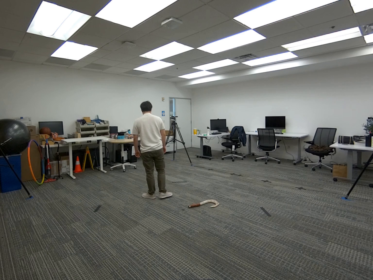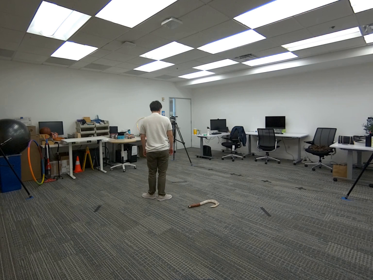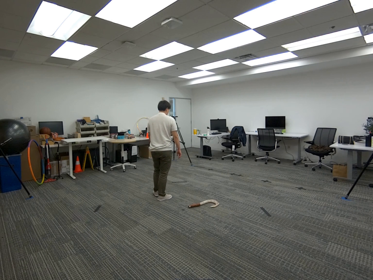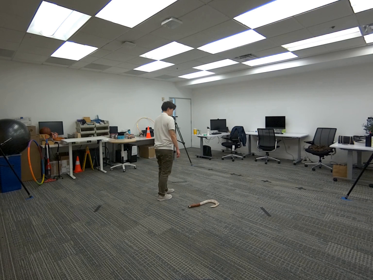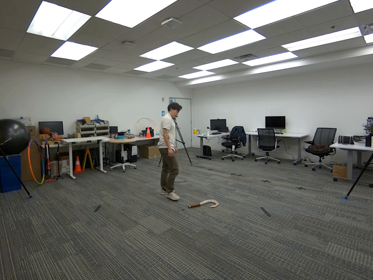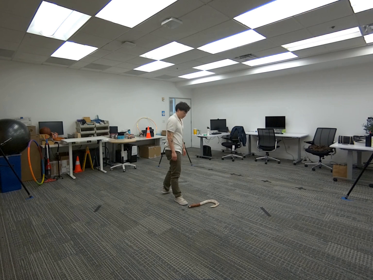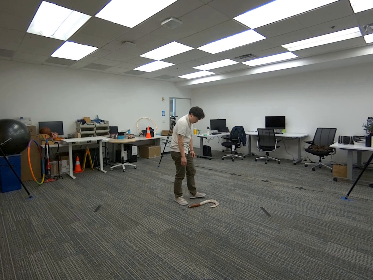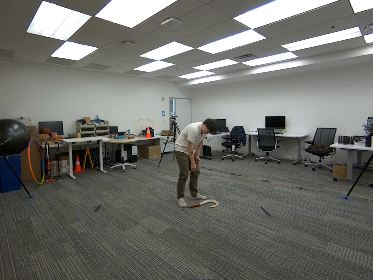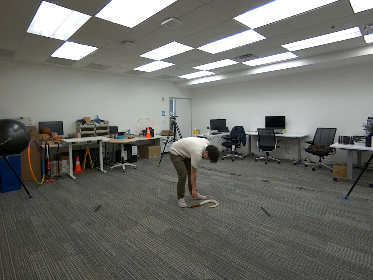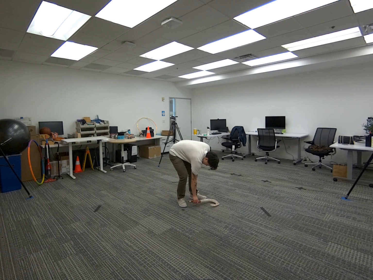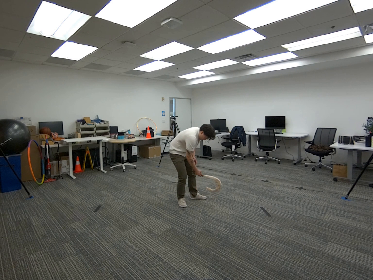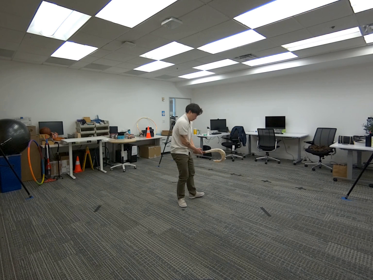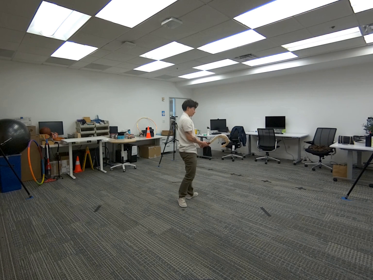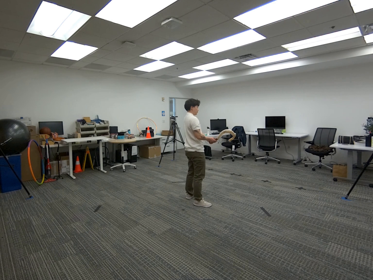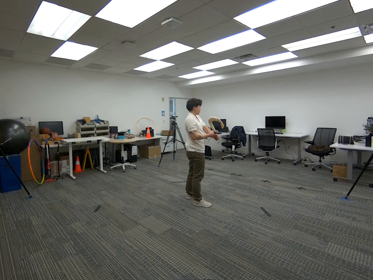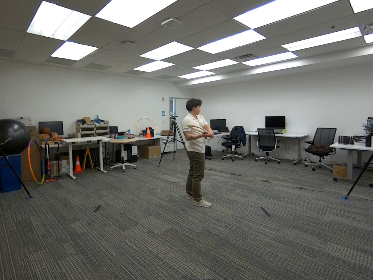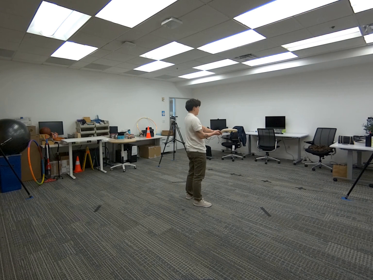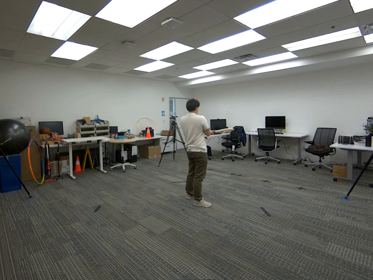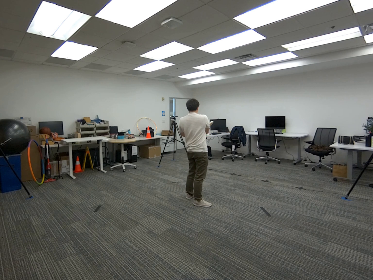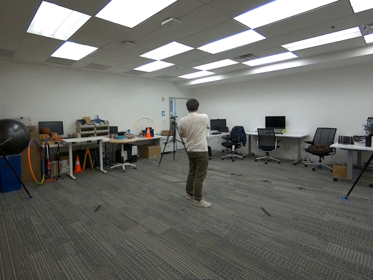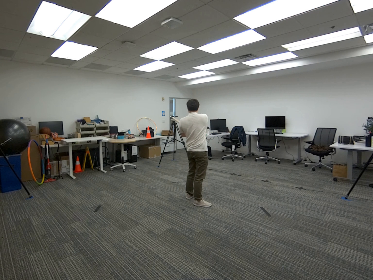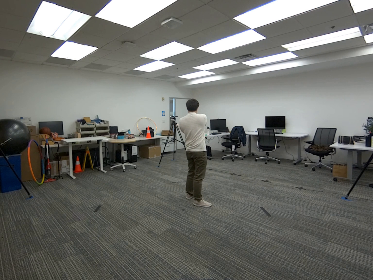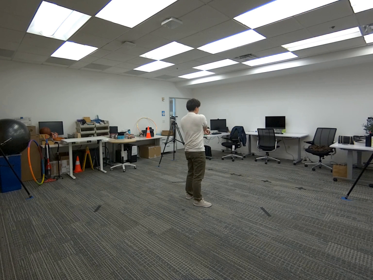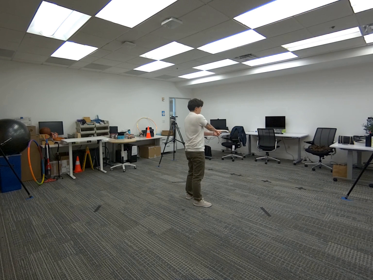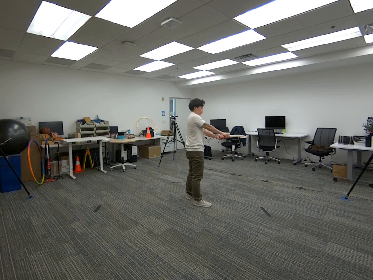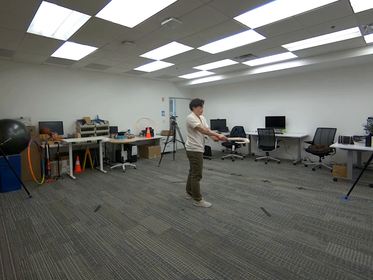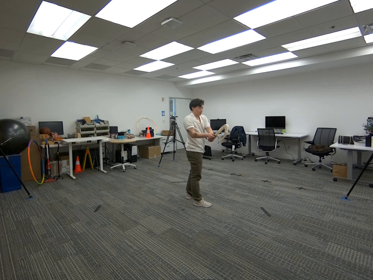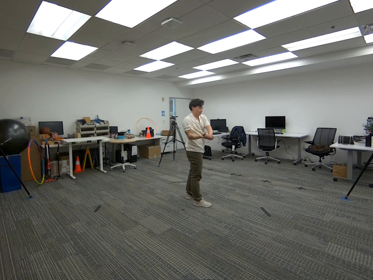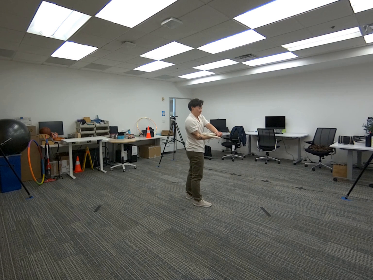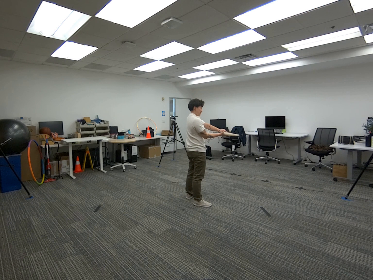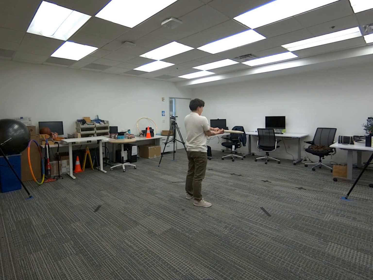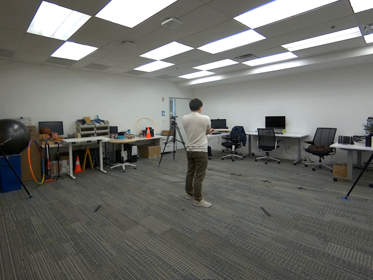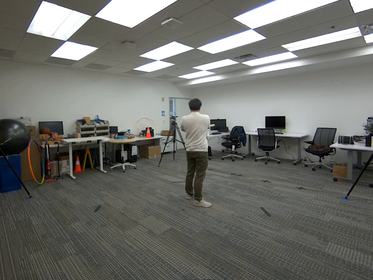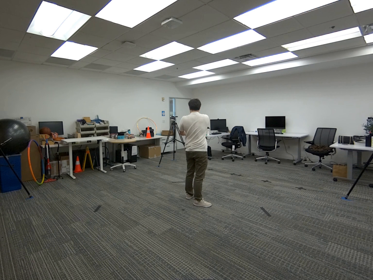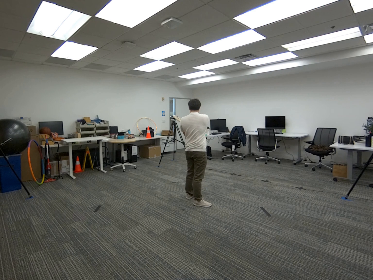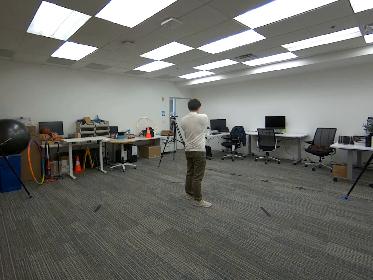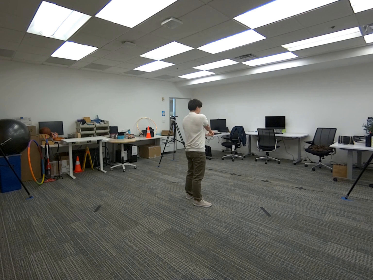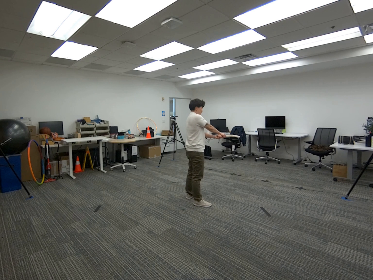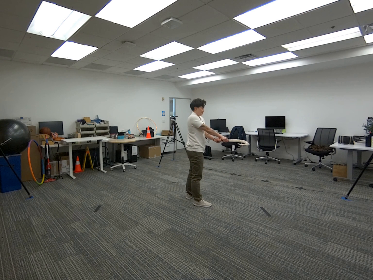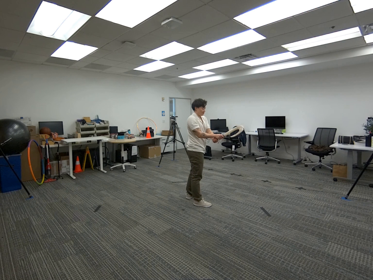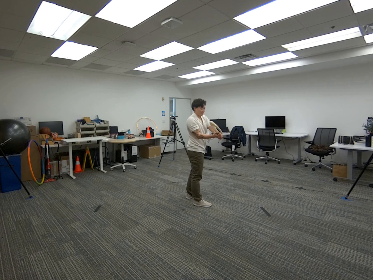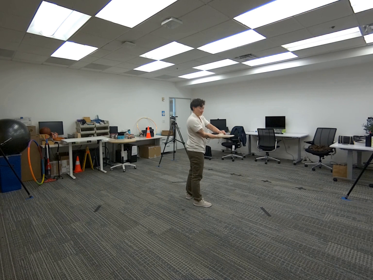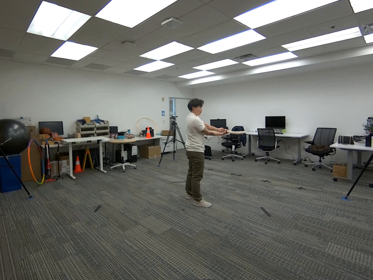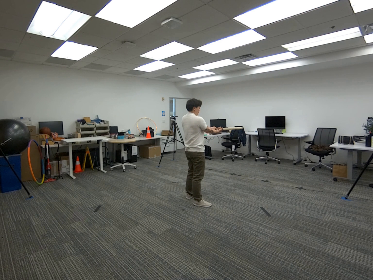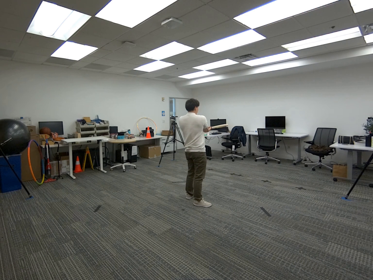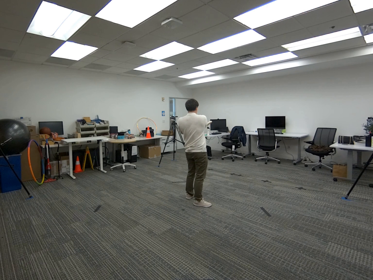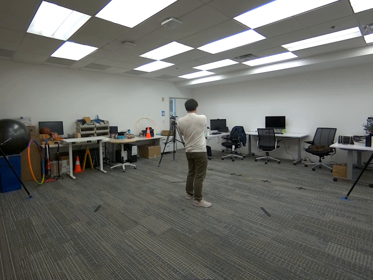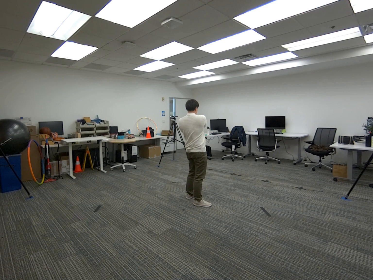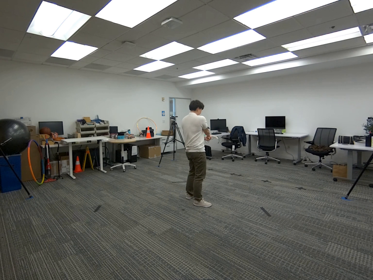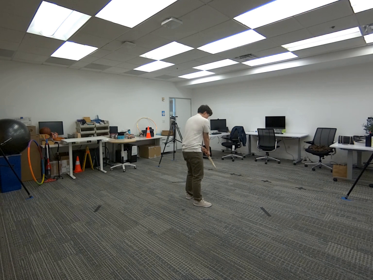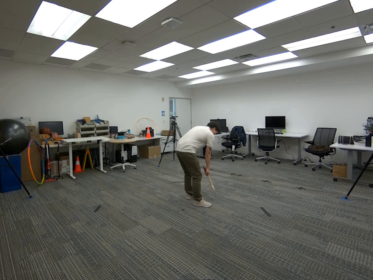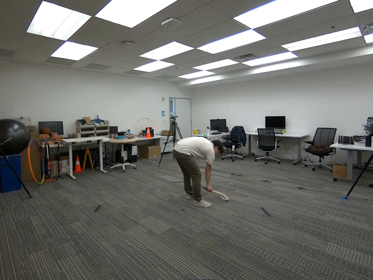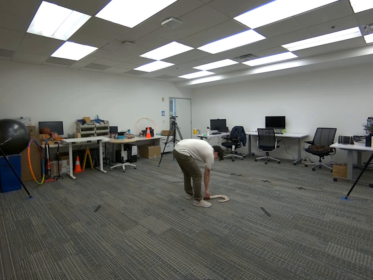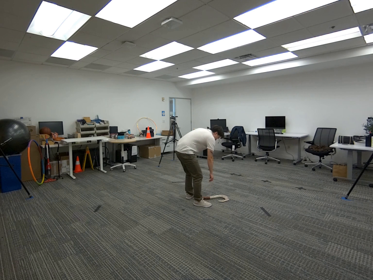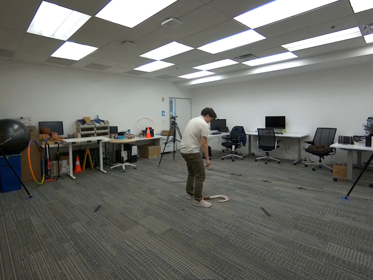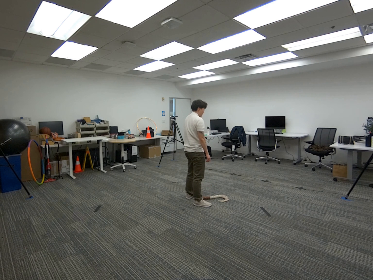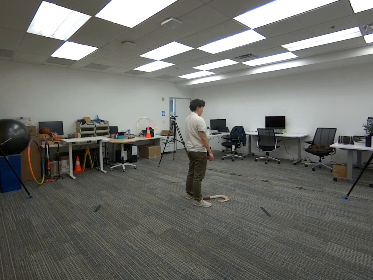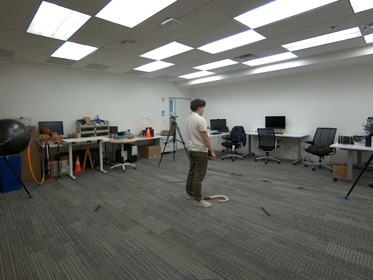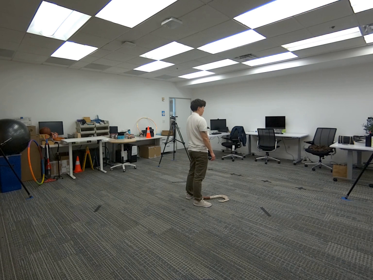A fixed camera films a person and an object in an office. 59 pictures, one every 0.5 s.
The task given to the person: Walk toward the big fish hook lying on the floor. Reach down with both hands and pick up the hook from the floor. Rotate your torso side to side, swinging the hook in a horizontal motion in front of your body.
